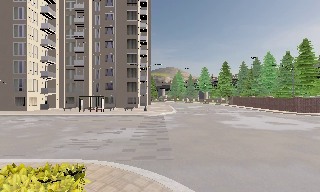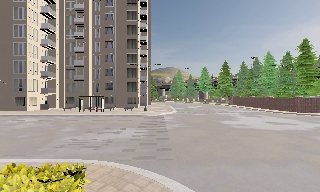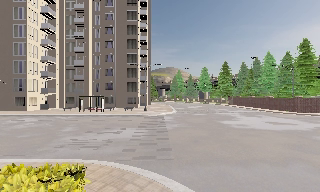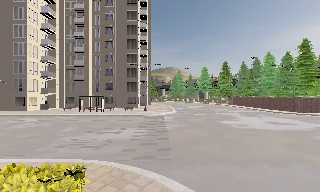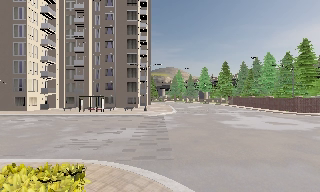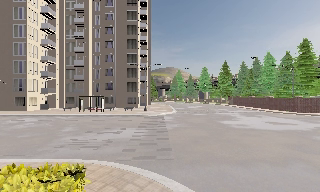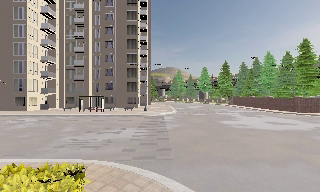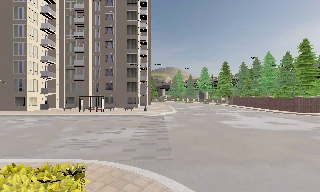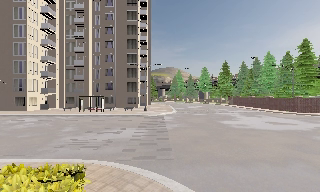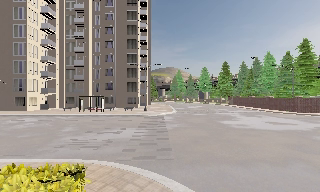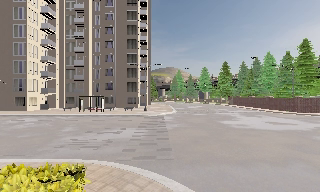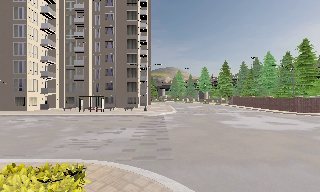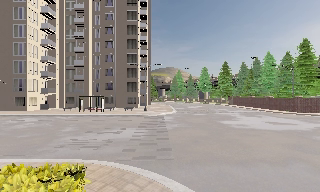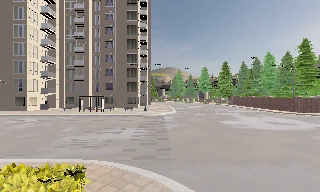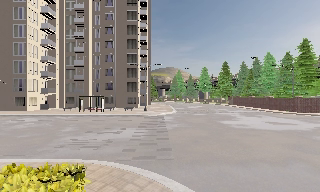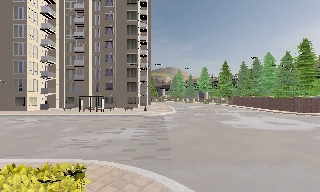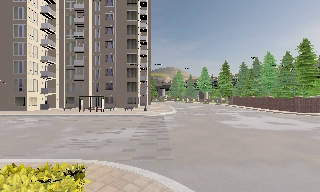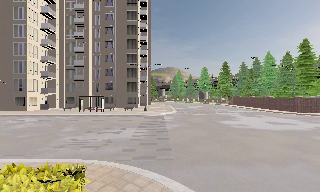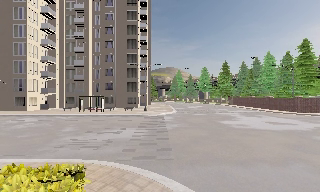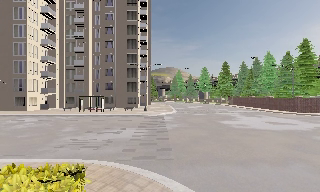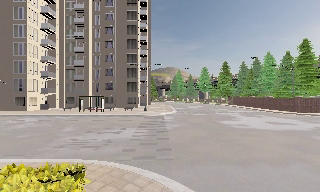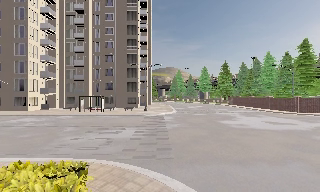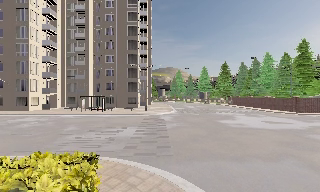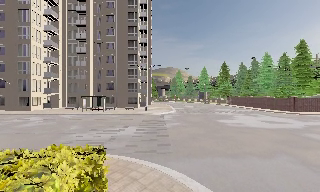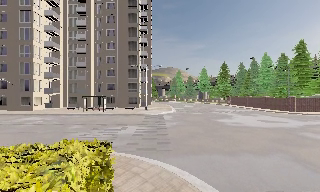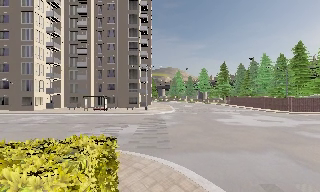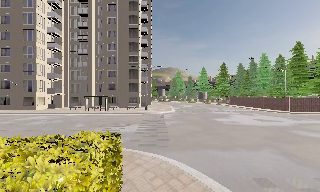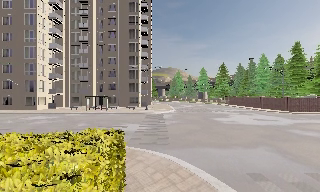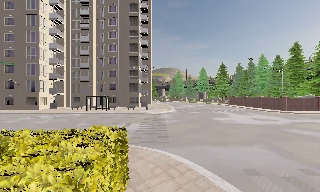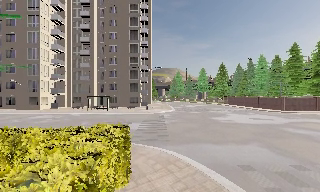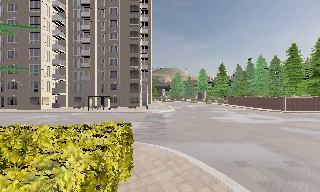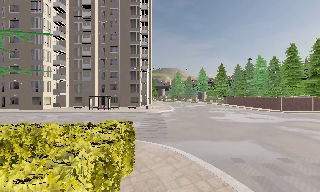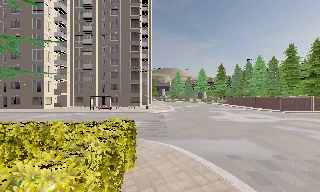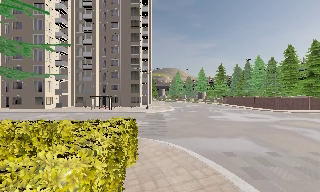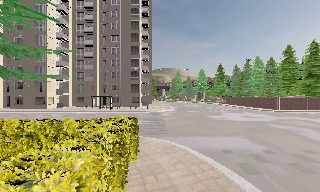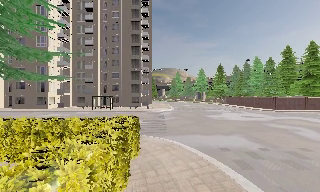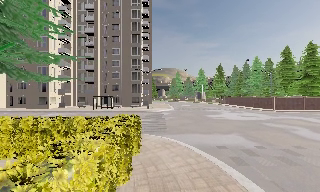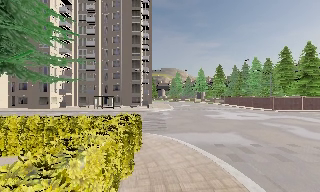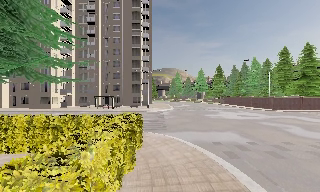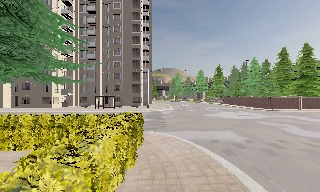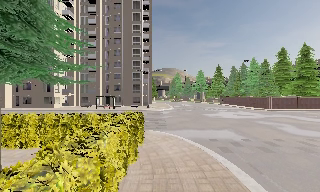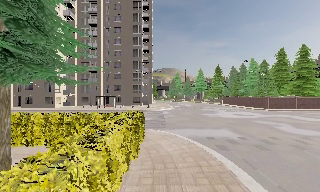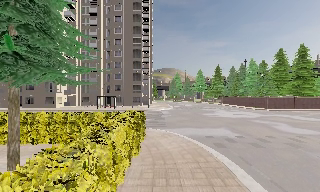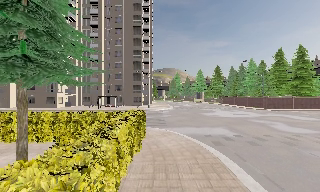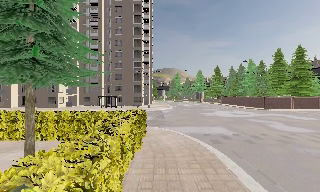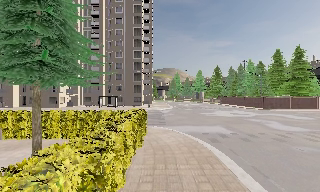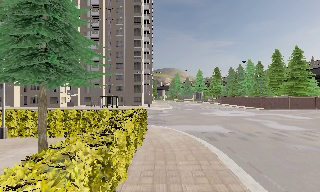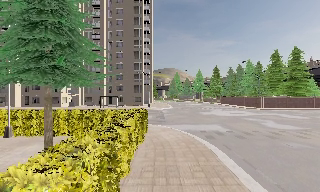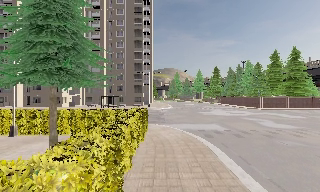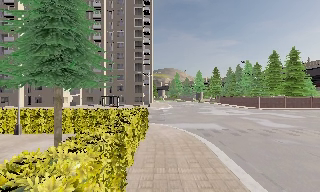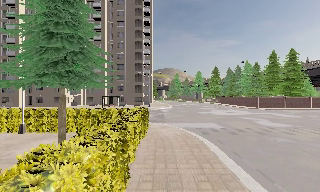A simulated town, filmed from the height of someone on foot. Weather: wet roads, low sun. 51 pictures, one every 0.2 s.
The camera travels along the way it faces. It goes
backward.
0.0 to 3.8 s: The camera keeps its place and its aim.
3.8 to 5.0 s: The camera travels backward, about 1.5 m, so what stands in front gets smaller. It gains speed.
5.0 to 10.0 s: The camera travels backward, about 9 m, so what stands in front gets smaller.
The film runs backward here.
